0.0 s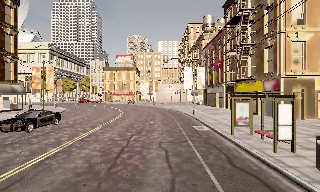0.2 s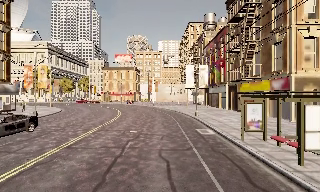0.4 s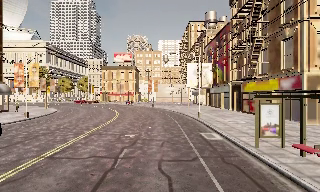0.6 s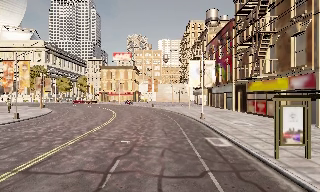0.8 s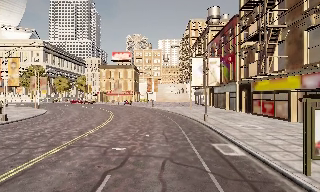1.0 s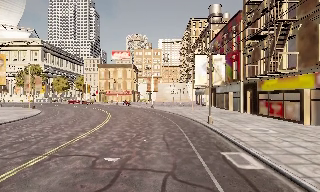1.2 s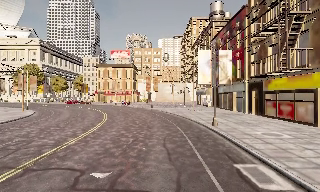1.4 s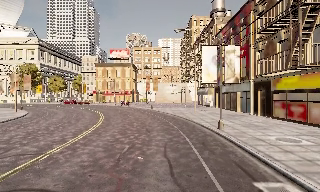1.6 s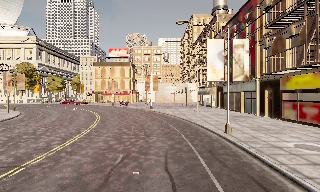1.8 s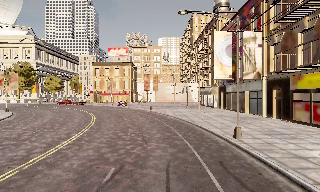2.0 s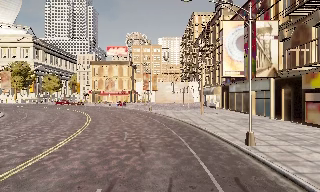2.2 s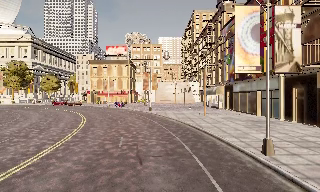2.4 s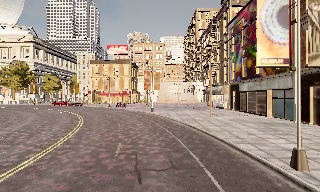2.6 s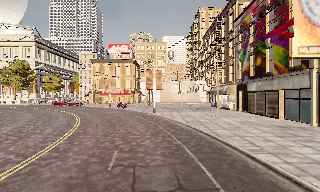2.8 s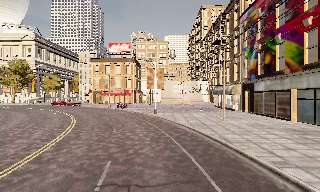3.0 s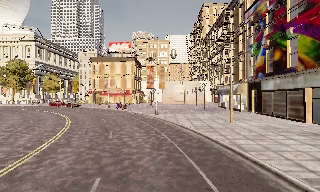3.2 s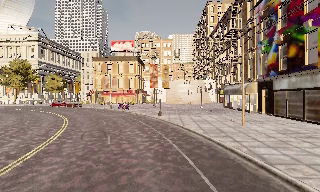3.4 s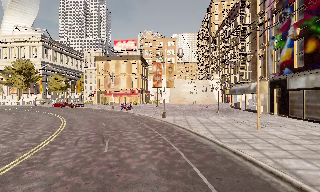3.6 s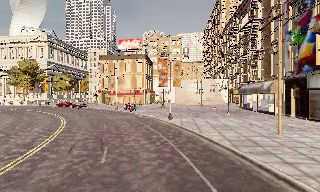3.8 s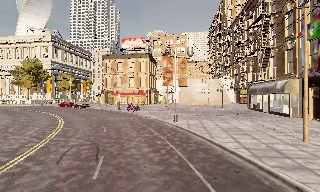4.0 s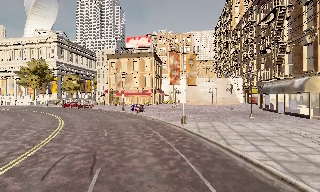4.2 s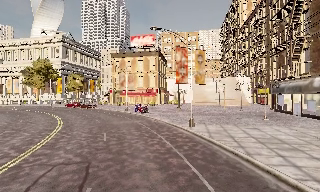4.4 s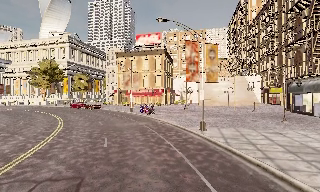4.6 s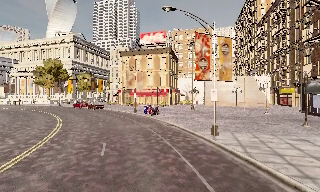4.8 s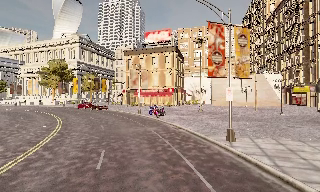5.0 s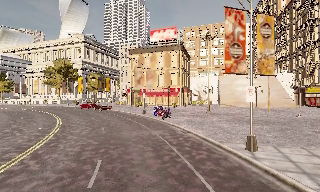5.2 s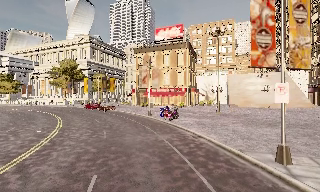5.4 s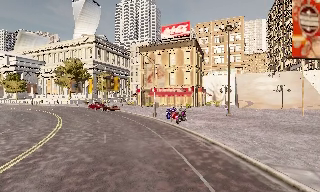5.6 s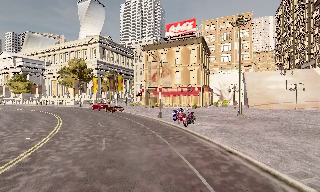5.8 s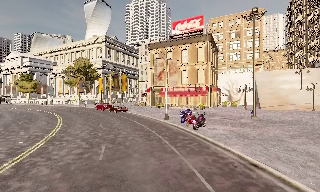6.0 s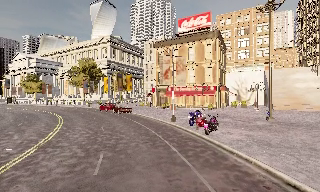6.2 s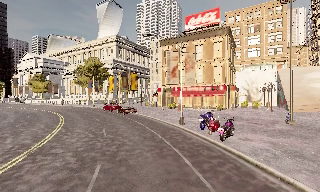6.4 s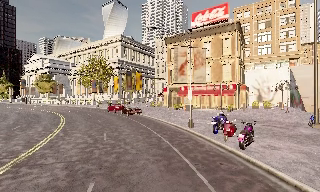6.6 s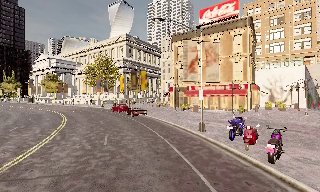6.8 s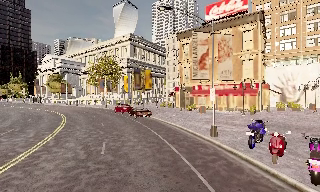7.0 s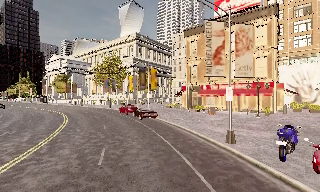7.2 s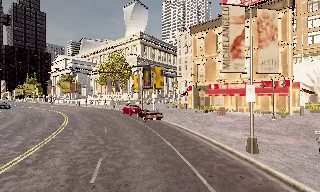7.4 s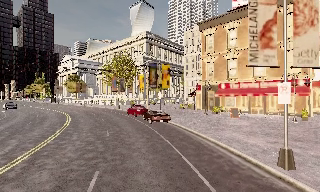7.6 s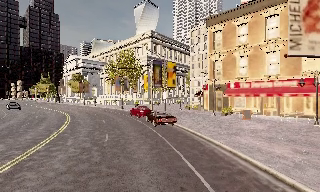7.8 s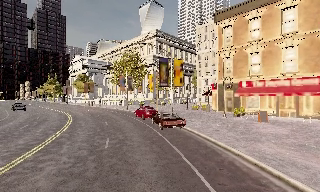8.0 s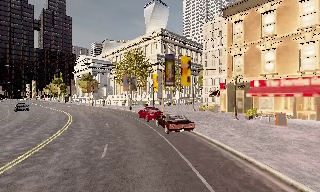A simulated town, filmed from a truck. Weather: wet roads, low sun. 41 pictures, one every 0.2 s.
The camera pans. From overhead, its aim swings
counterclockwise.
The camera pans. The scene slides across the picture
to the right.
0.0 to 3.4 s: The camera travels forward, about 25 m, so what stands in front looms larger.
3.4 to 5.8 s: The camera pans to its left, which is counterclockwise from overhead, by about 20 degrees. It travels forward, about 16 m, so what stands in front looms larger.
5.8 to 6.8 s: The camera travels forward, about 7 m, so what stands in front looms larger.
6.8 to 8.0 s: The camera swings to its left by about 10 degrees, and the scene slides to the right. It travels forward, about 8 m, so what stands in front looms larger.
The film runs forward here.
